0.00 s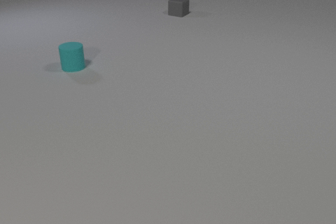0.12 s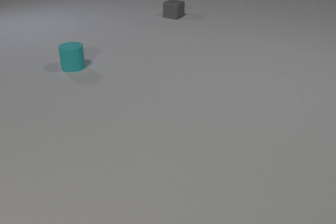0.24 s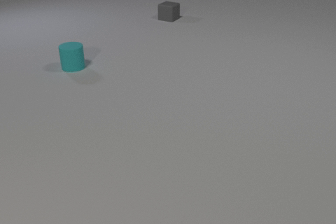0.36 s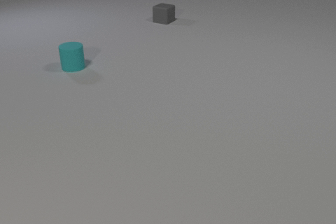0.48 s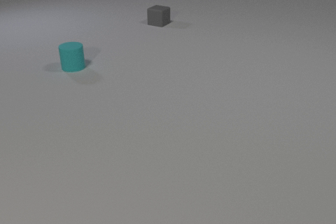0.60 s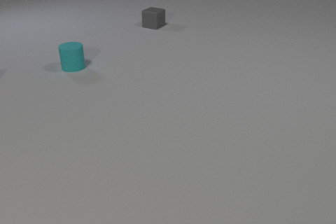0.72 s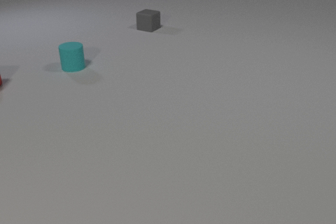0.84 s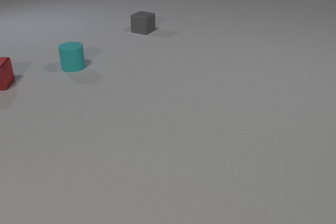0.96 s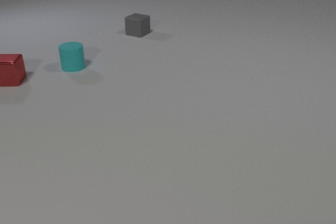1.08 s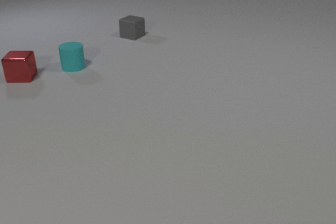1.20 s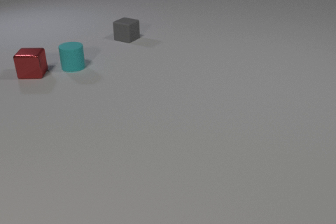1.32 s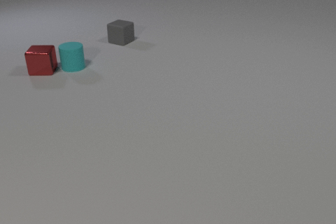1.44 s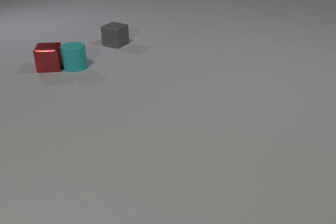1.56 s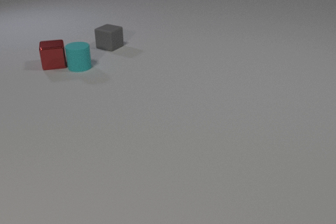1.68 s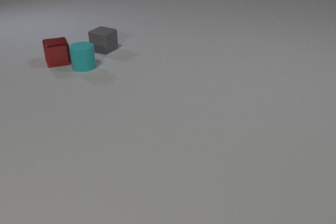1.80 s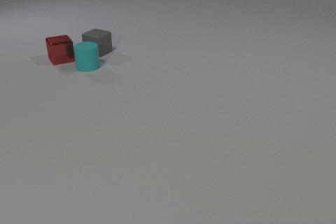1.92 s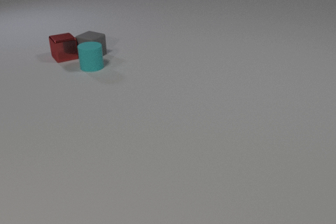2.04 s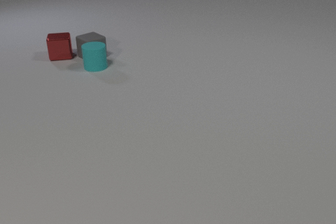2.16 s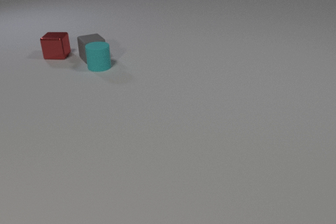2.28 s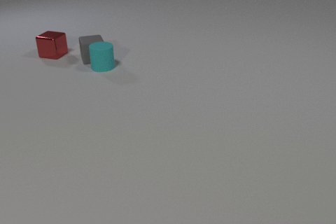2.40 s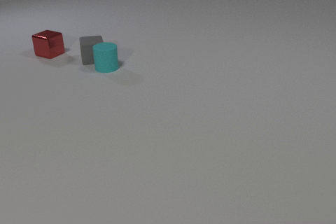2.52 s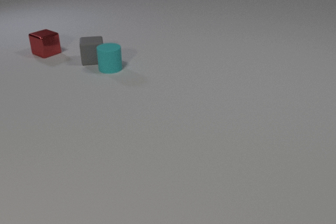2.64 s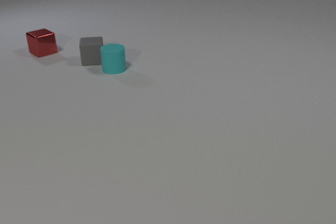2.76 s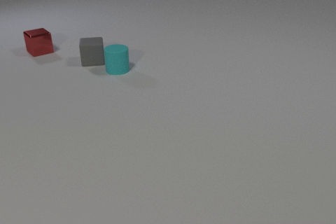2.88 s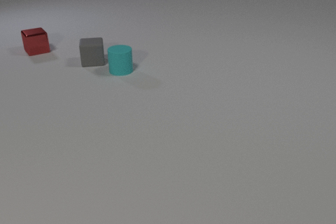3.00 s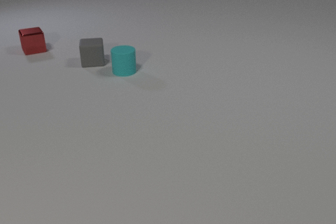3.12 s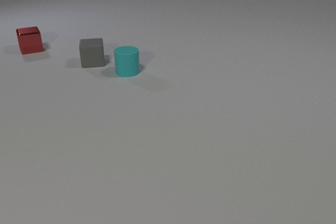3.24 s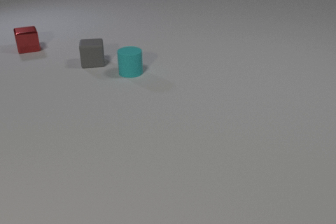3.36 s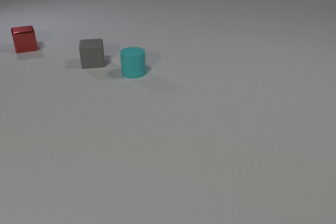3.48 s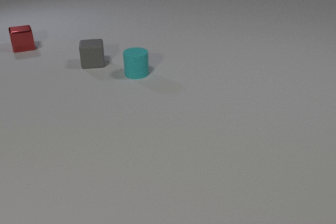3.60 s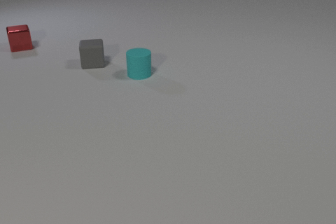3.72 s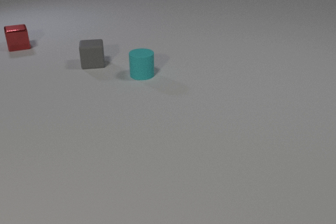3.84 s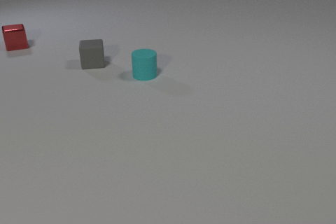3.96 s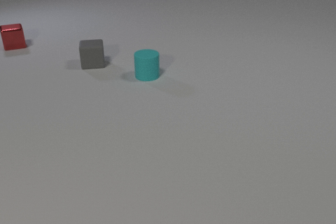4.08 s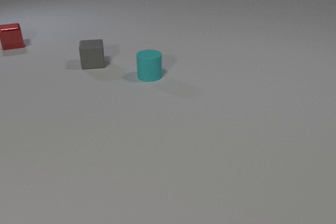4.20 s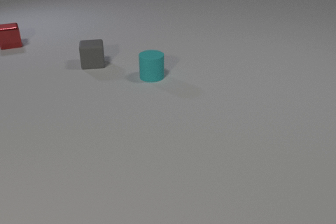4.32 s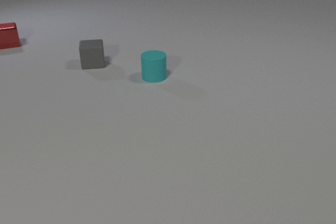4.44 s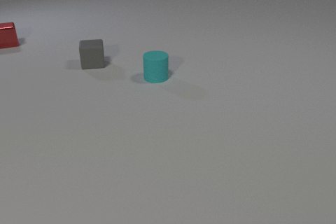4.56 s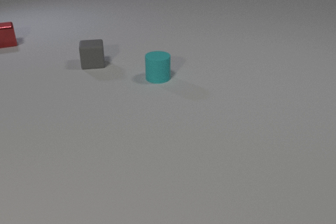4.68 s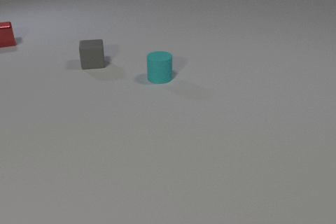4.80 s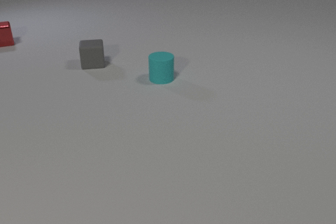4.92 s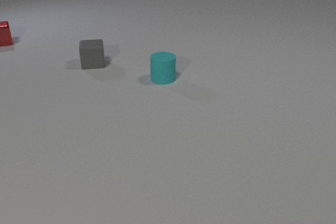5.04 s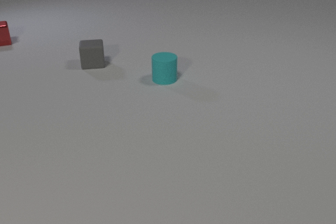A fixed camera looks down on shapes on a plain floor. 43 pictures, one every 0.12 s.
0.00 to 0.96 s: The red metal cube comes in at the left edge, slides to the right. The gray rubber cube slides toward the camera and to the left.
0.96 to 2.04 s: The red metal cube slides to the right and away from the camera. The gray rubber cube slides toward the camera and to the left. The cyan rubber cylinder slides to the right. The red metal cube and the cyan rubber cylinder collide. The red metal cube and the gray rubber cube collide.
2.04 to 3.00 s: The red metal cube slides to the left and away from the camera, spins clockwise seen from above by about 75 degrees, its near face sliding to the left. The gray rubber cube slides toward the camera, spins so that its near face slides to the left, clockwise seen from above. The cyan rubber cylinder slides to the right and toward the camera. The gray rubber cube and the cyan rubber cylinder collide.
3.00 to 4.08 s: The red metal cube slides away from the camera and to the left. The gray rubber cube slides toward the camera. The cyan rubber cylinder slides to the right and toward the camera.
4.08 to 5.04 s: The red metal cube slides away from the camera and to the left. The cyan rubber cylinder slides to the right and toward the camera.
What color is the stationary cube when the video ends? gray.
What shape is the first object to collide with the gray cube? cube.
Are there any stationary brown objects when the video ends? no.
